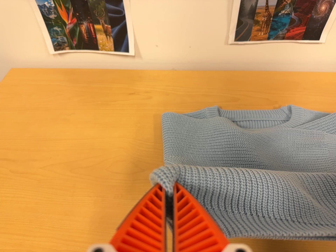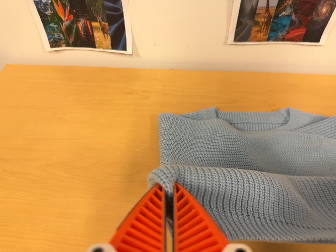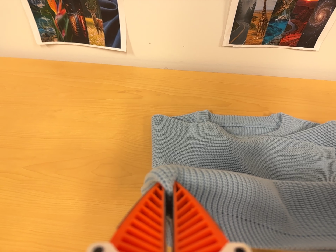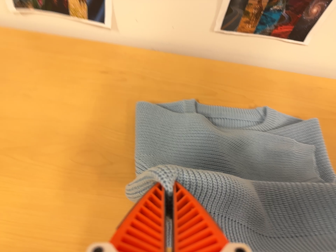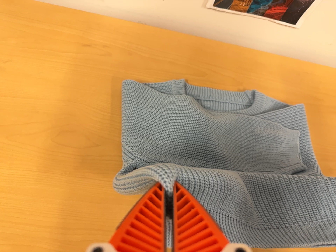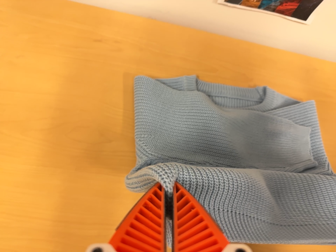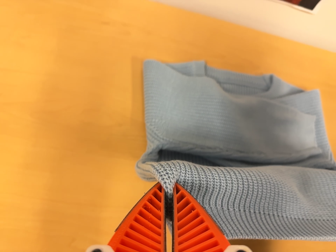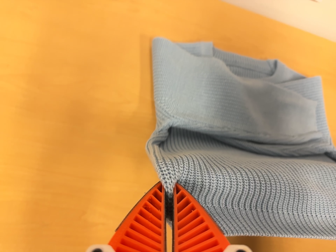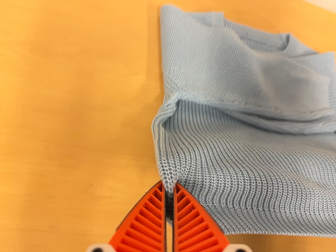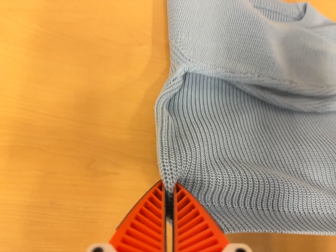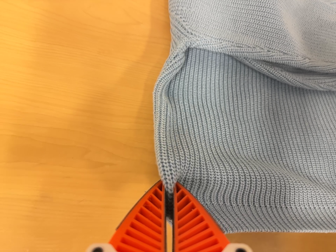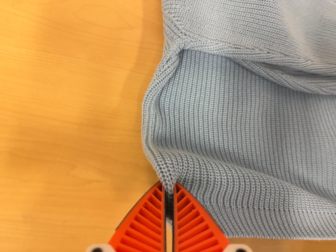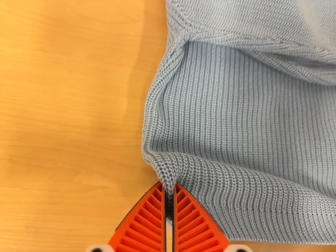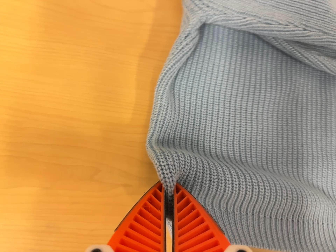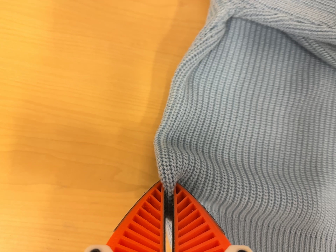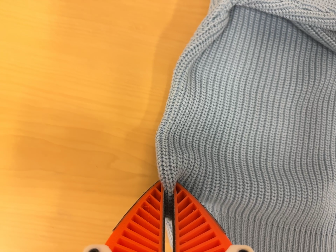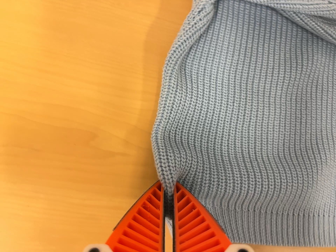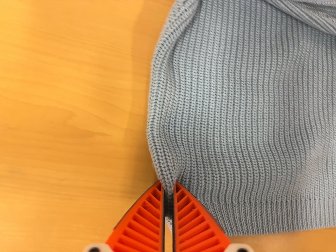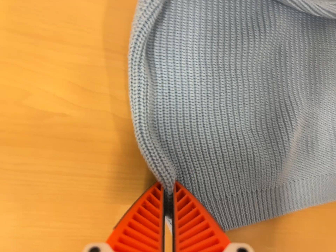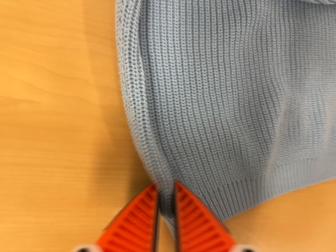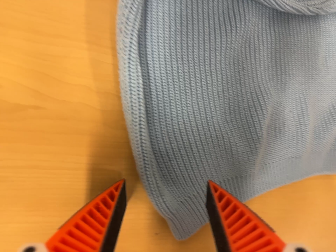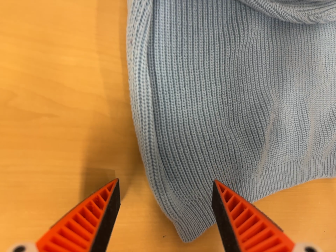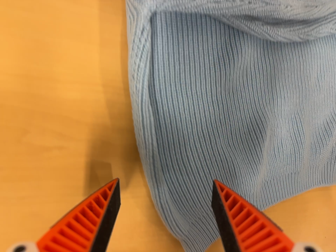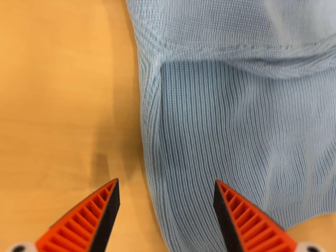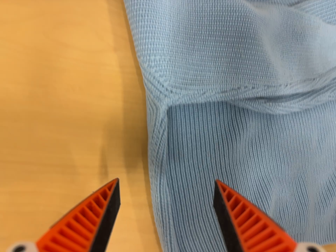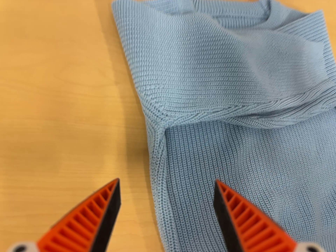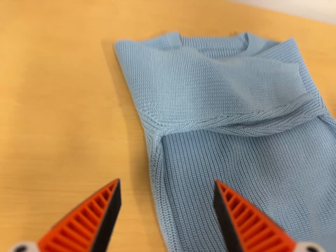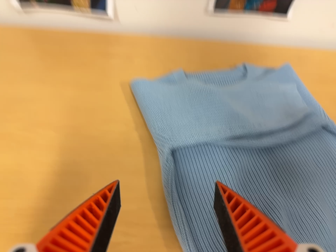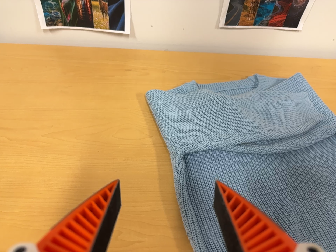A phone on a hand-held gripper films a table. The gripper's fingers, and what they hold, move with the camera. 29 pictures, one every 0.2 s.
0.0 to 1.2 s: The camera pans to its right by about 15 degrees. It travels to its left and toward the top of its view, about 10 cm. Its aim tips toward the bottom of its view by about 15 degrees, and the scene shifts upward. It rolls about its line of sight by about 10 degrees, and the scene rotates clockwise.
1.2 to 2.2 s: The camera travels forward, about 12 cm, so what stands in front looms larger. Its aim tips toward the bottom of its view by about 10 degrees, and the scene shifts upward.
2.2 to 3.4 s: The camera travels forward, about 5 cm, so what stands in front looms larger.
3.4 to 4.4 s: The camera swings to its right by about 10 degrees, and the scene slides to the left.
4.4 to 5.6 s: The camera pans to its left by about 20 degrees. It travels backward and to its right, about 20 cm. Its aim tips toward the top of its view by about 40 degrees, and the scene shifts downward. It rolls about its line of sight by about 15 degrees, and the scene rotates counterclockwise.
The film runs backward here.
